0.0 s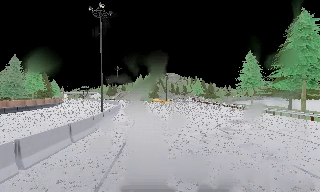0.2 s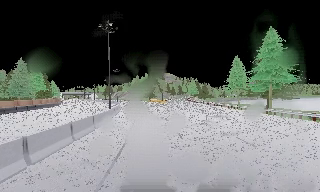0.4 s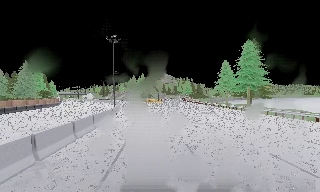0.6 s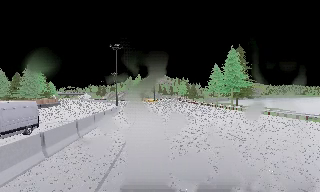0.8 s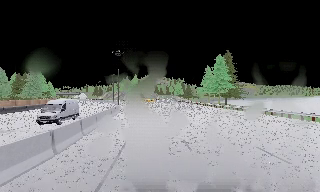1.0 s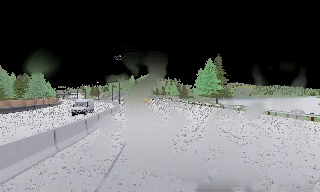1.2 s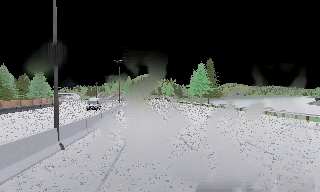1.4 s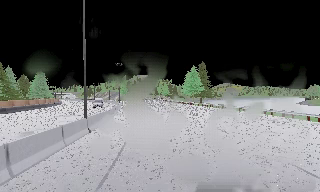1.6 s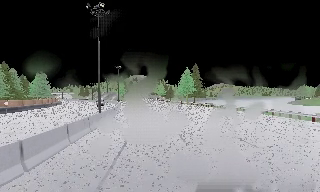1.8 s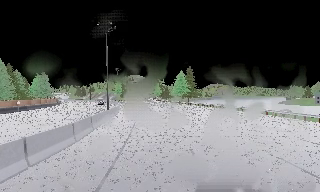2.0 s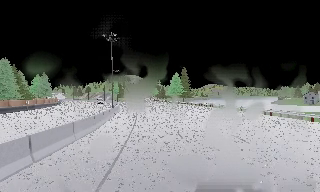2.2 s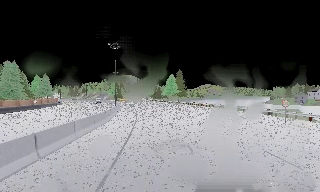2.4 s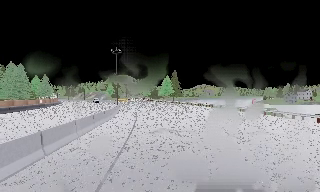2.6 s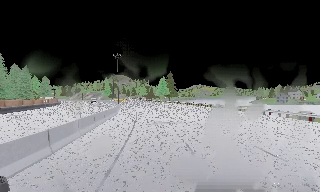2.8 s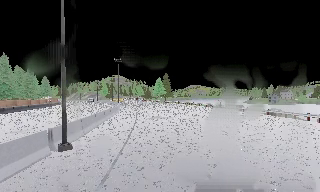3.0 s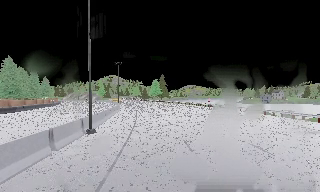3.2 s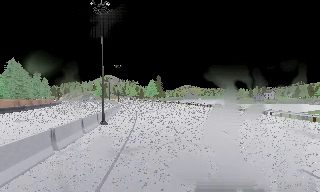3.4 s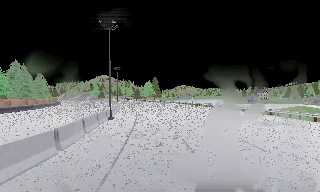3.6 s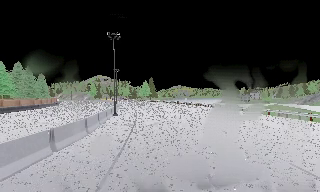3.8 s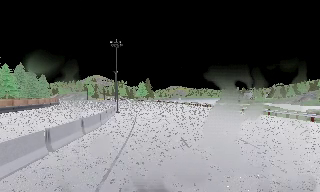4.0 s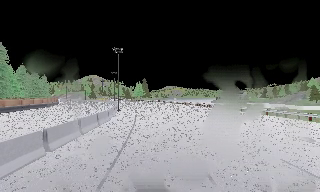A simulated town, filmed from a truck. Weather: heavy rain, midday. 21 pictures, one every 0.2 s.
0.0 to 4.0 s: The camera pans to its right, which is clockwise from overhead, by about 25 degrees. It travels backward, about 80 m, so what stands in front gets smaller.
The film runs backward here.
